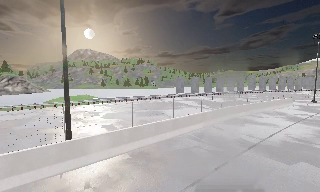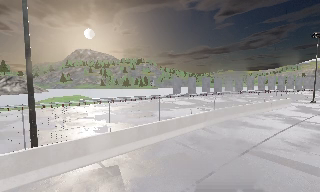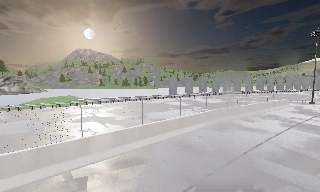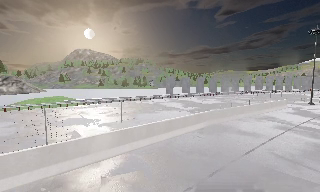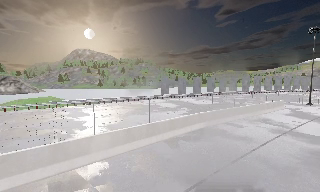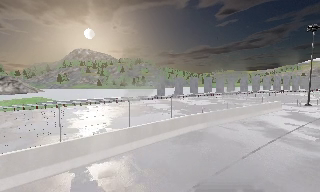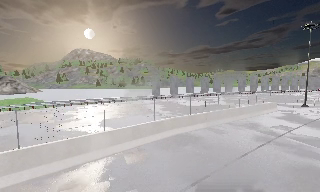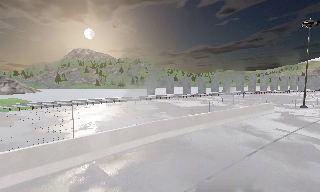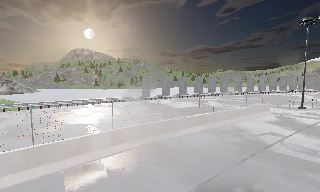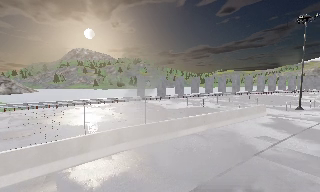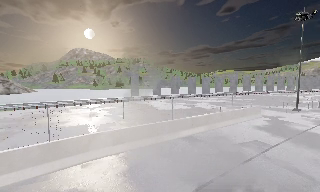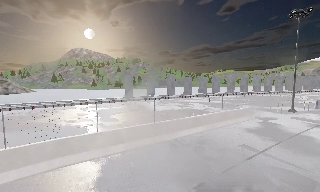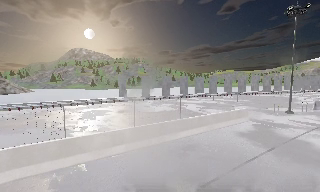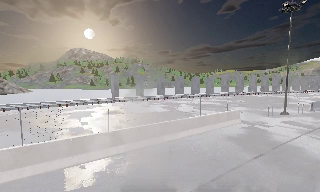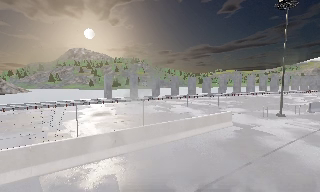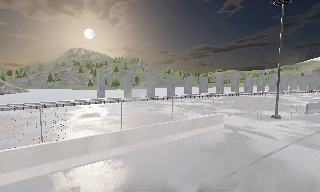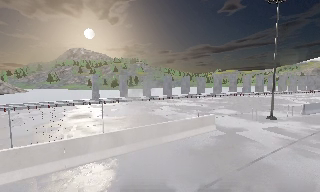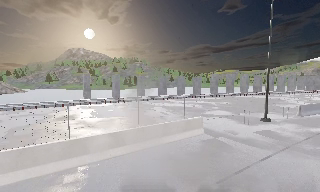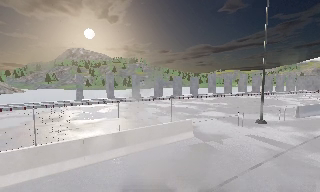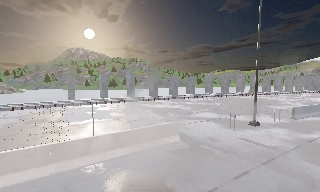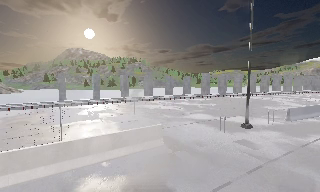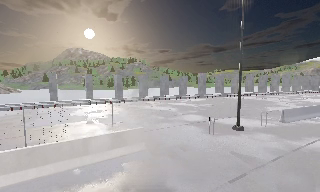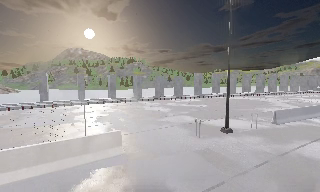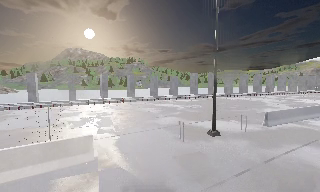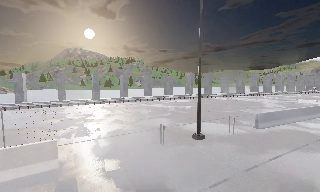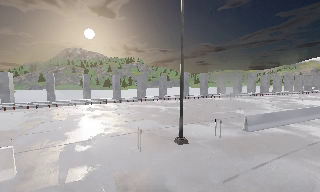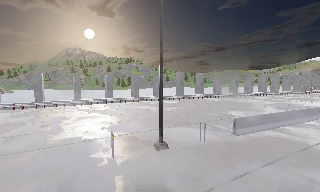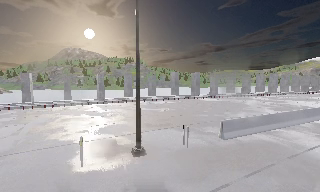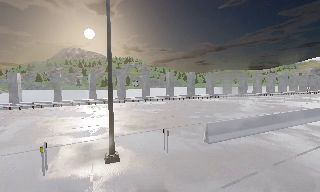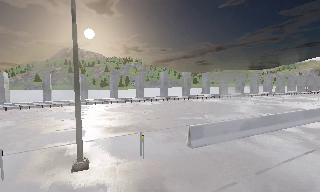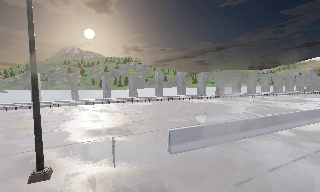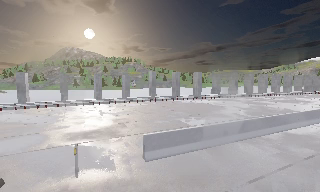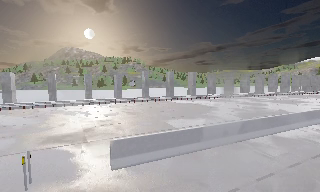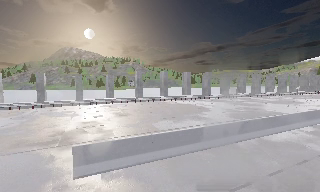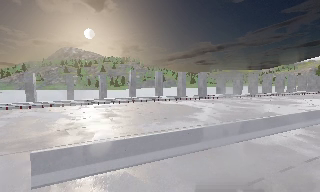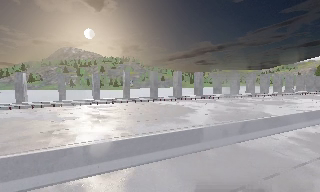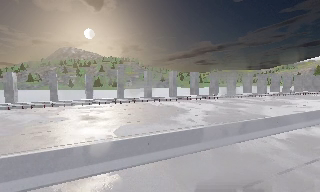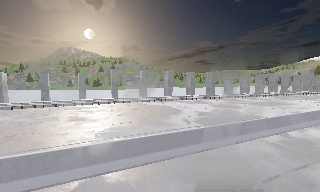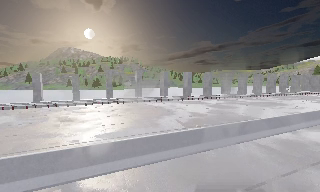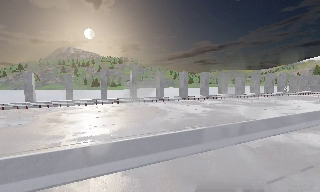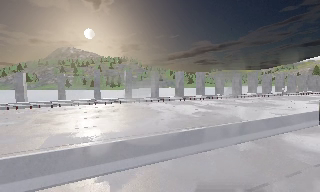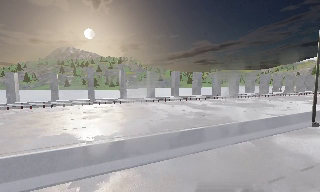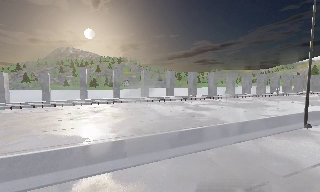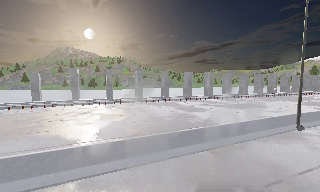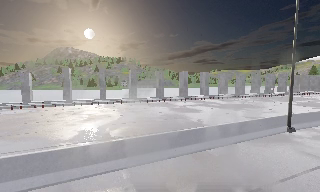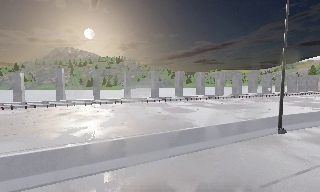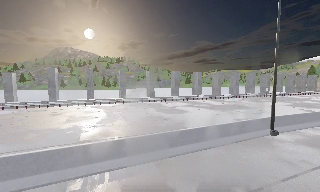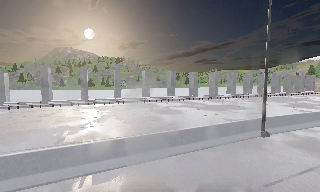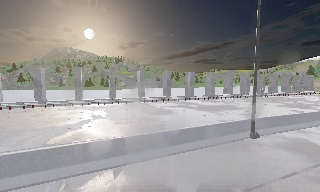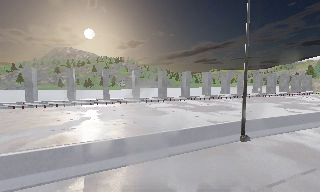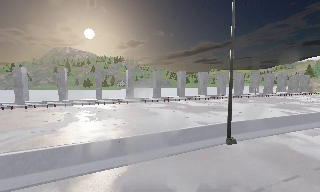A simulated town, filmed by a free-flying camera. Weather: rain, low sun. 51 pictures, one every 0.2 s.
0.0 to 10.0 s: The camera travels to its right and forward, about 60 m, so close, fixed things drift to the left.
The film runs forward here.
